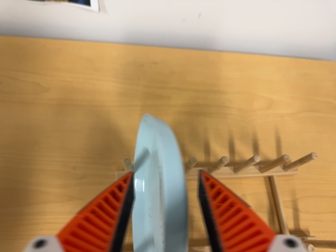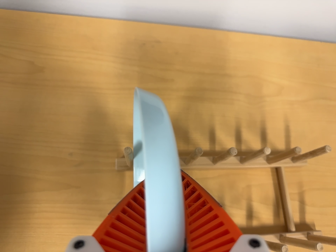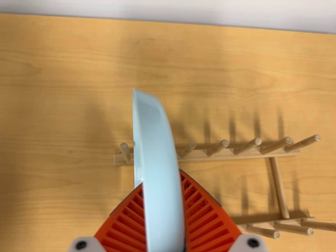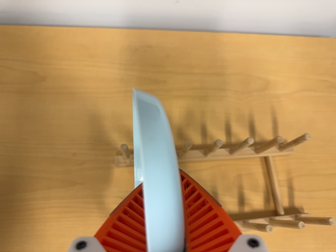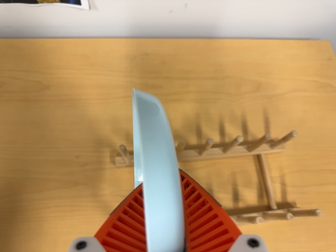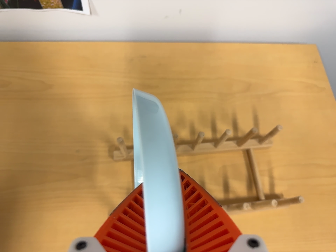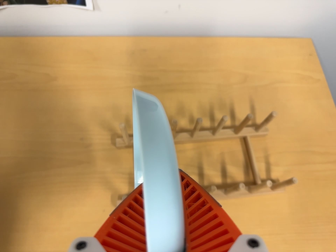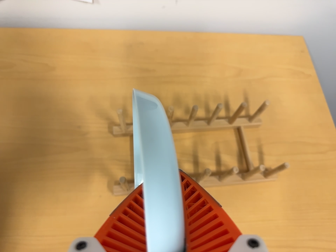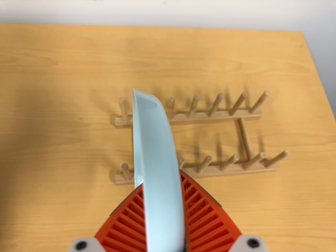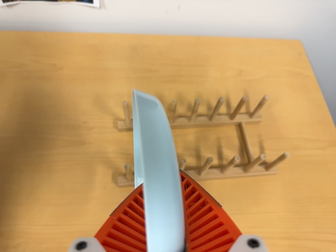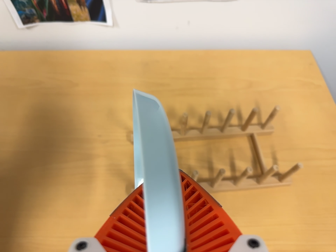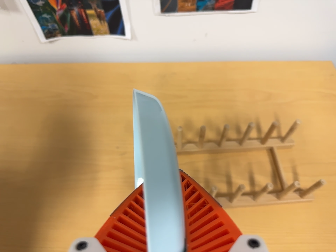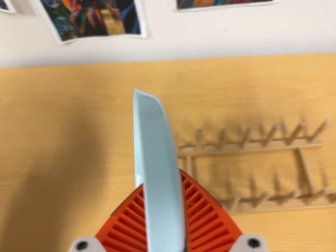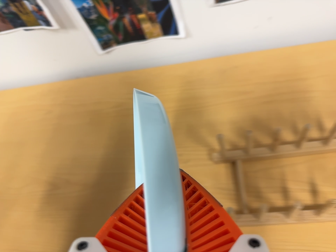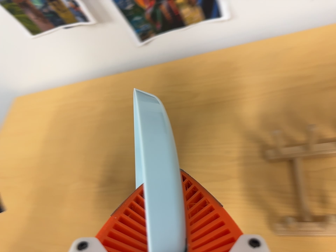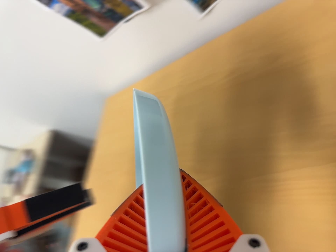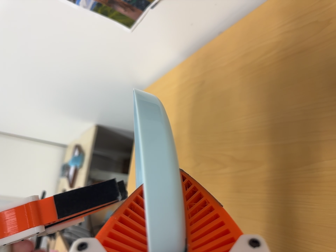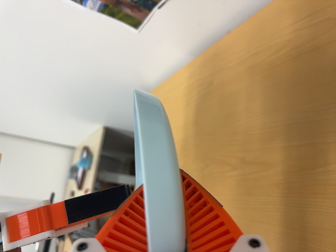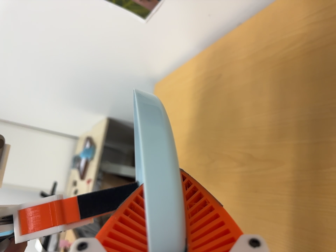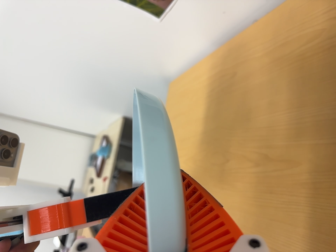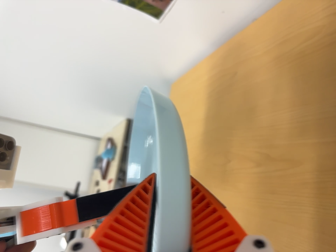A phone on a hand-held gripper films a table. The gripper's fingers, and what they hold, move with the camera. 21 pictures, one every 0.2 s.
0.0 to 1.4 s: The camera travels backward and toward the bottom of its view, about 12 cm, so what stands in front gets smaller.
1.4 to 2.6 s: The camera pans to its left by about 20 degrees.
2.6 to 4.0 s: The camera pans to its left by about 50 degrees. It travels forward and to its right, about 16 cm. Its aim tips toward the bottom of its view by about 10 degrees, and the scene shifts upward. It rolls about its line of sight by about 15 degrees, and the scene rotates counterclockwise.
The film runs backward here.
